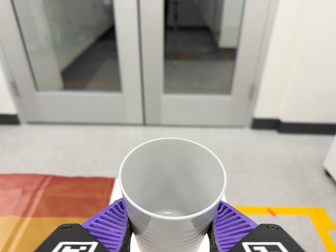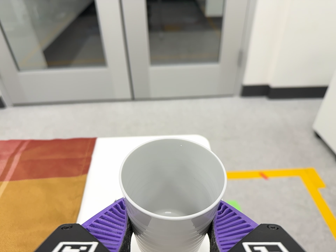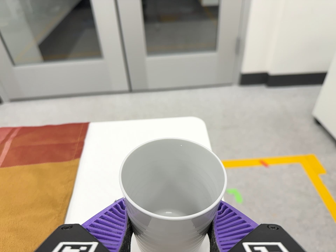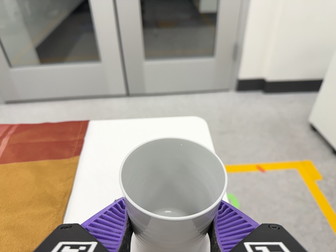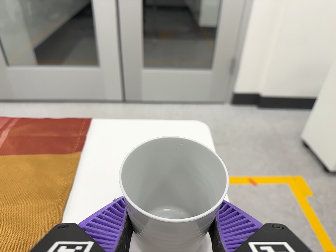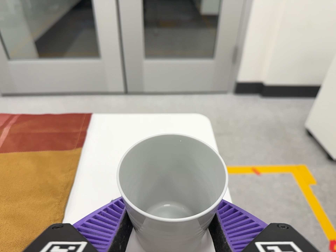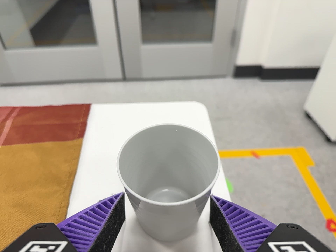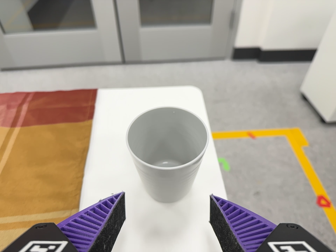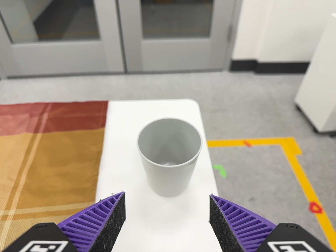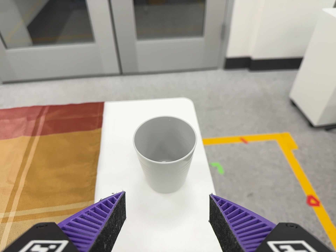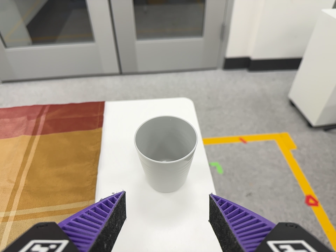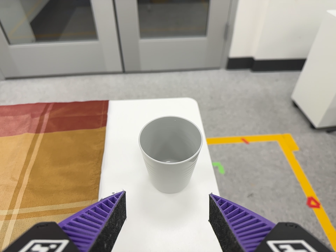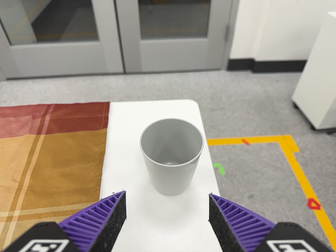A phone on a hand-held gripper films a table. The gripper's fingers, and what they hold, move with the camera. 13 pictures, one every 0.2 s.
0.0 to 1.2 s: The camera travels toward the bottom of its view, about 7 cm, so close, fixed things drift upward. Its aim tips toward the bottom of its view by about 10 degrees, and the scene shifts upward.
1.2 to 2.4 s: The camera travels backward, about 10 cm, so what stands in front gets smaller.
The film runs forward here.
